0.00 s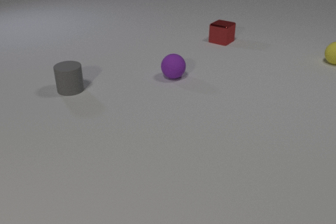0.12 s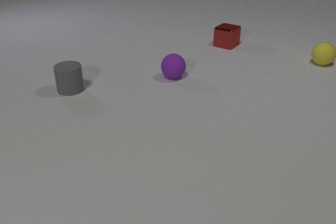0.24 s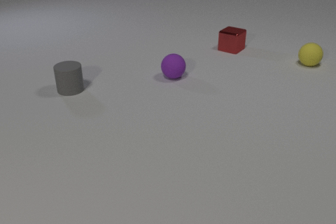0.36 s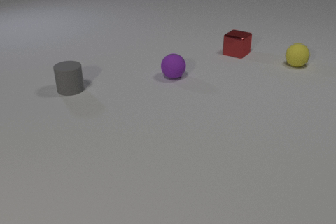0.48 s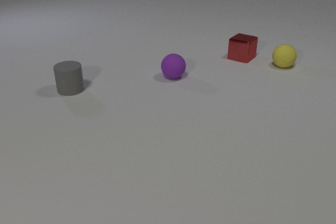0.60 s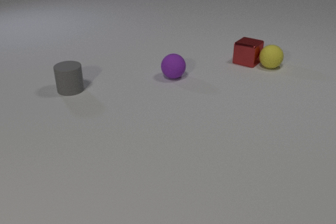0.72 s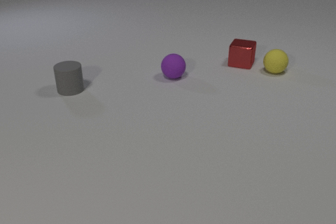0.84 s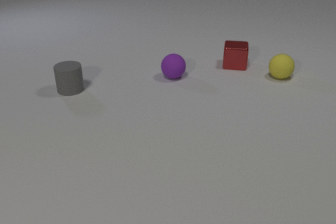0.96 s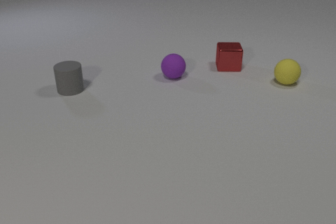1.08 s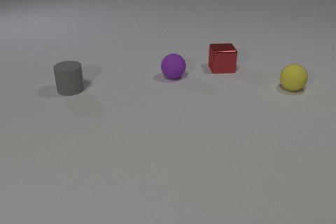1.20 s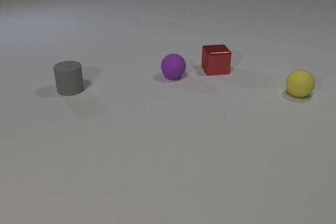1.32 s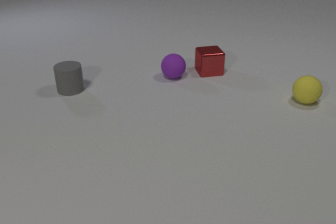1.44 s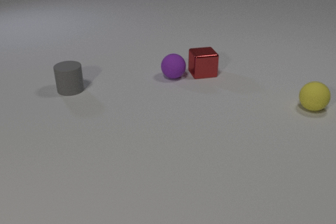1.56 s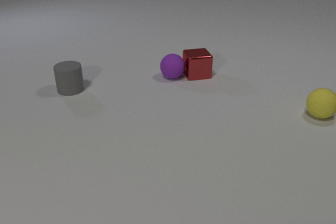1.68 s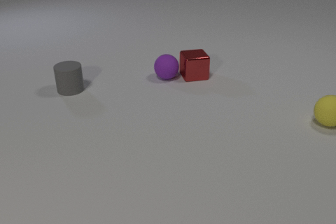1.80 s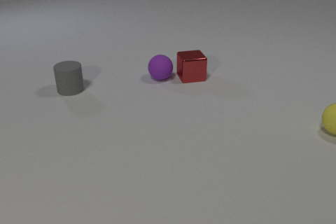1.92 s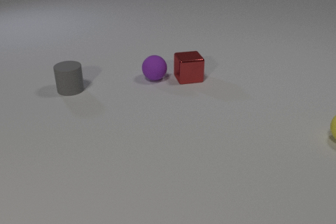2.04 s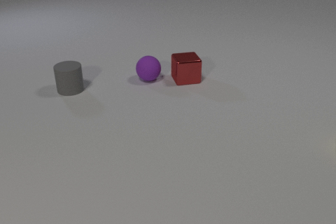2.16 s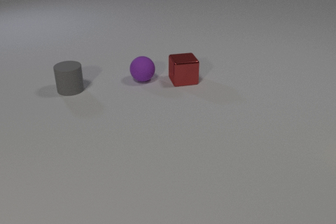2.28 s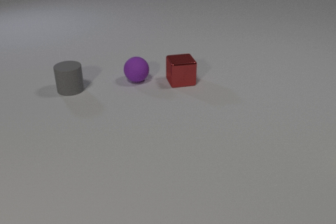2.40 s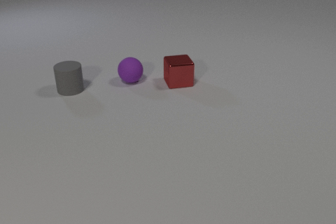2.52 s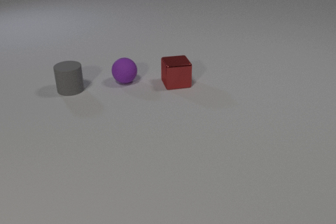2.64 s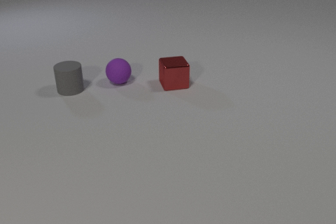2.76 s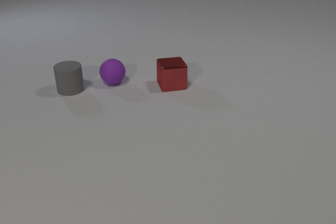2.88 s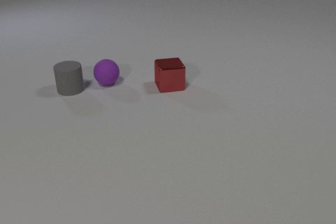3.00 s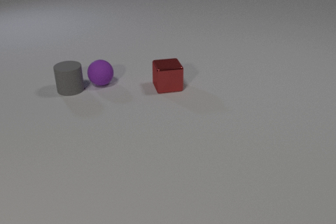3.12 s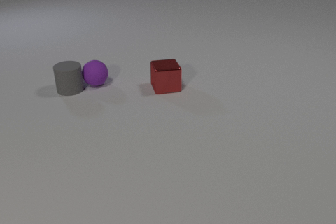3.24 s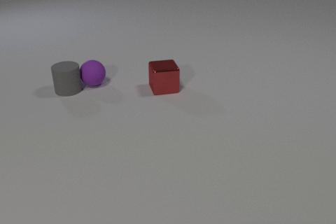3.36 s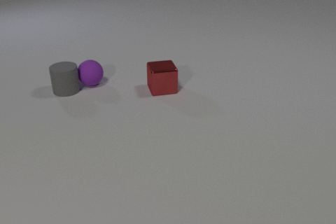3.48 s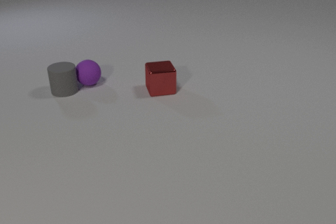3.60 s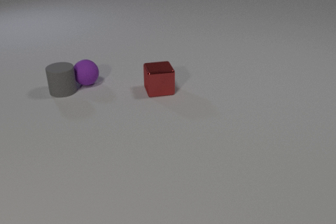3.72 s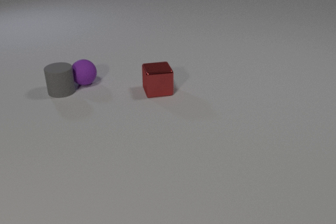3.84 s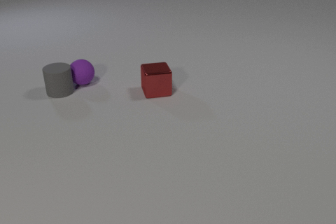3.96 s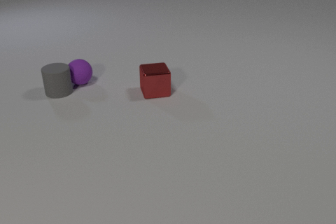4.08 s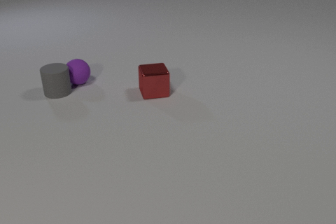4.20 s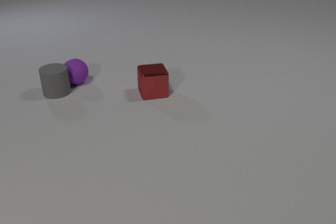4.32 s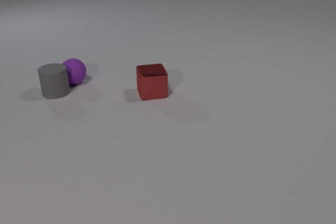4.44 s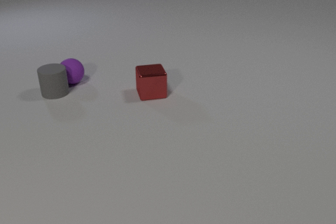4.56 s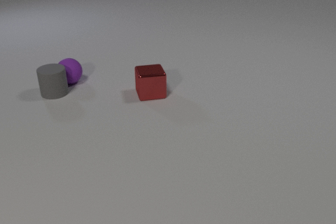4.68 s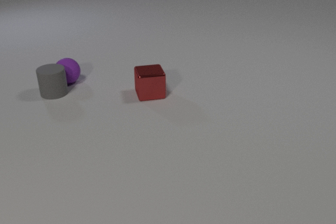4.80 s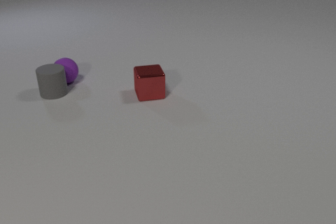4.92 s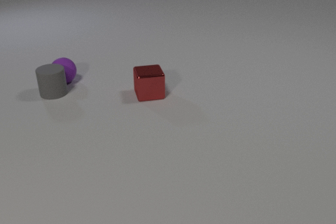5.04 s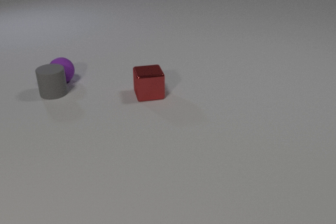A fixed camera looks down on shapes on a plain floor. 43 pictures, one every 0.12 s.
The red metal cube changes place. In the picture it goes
toward the camera.
The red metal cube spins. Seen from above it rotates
counterclockwise.
0.00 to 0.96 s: The red metal cube slides toward the camera, spins counterclockwise seen from above by about 30 degrees, its near face sliding to the right. The yellow rubber sphere rolls toward the camera and to the left. The red metal cube and the yellow rubber sphere collide.
0.96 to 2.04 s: The red metal cube slides to the left and toward the camera. The yellow rubber sphere rolls toward the camera and to the right, leaves at the right edge. The purple rubber sphere rolls to the left. The red metal cube and the purple rubber sphere collide.
2.04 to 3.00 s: The red metal cube slides to the left and toward the camera. The purple rubber sphere rolls to the left.
3.00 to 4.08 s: The red metal cube slides to the left and toward the camera. The purple rubber sphere rolls to the left. The gray rubber cylinder slides to the left. The purple rubber sphere and the gray rubber cylinder collide.
4.08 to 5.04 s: The purple rubber sphere rolls to the left and away from the camera.
What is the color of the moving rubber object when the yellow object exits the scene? purple.
How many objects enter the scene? 0.
How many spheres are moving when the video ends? 1.
